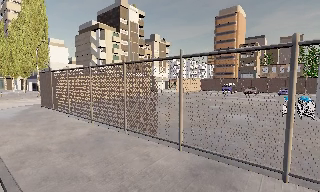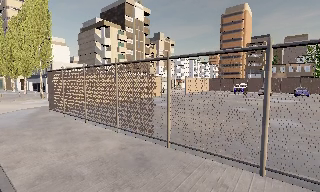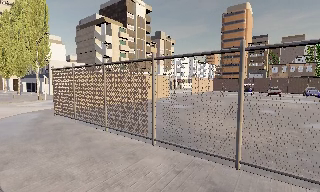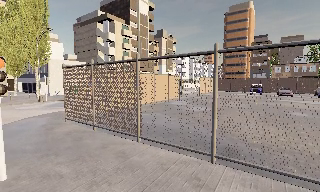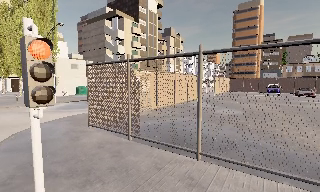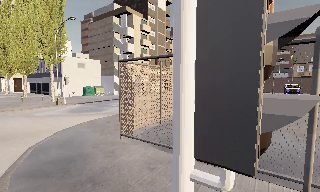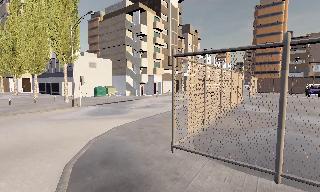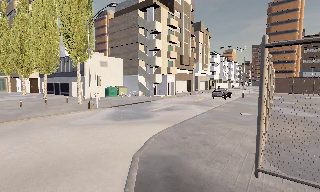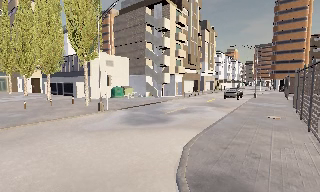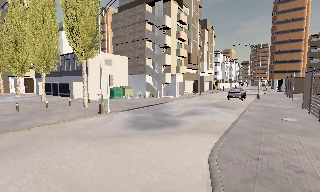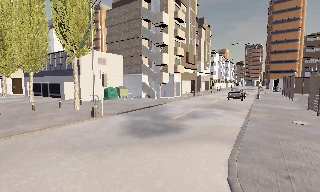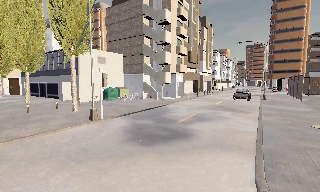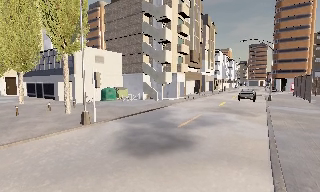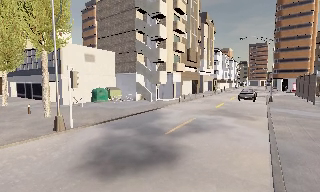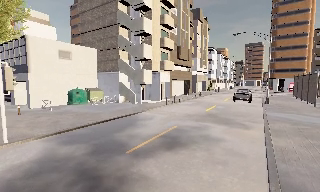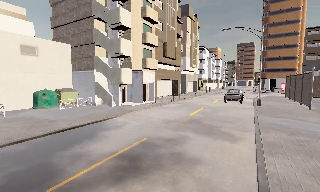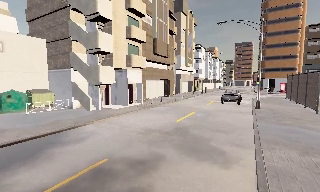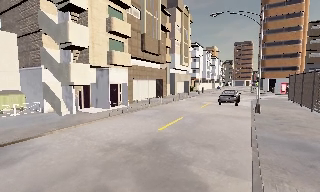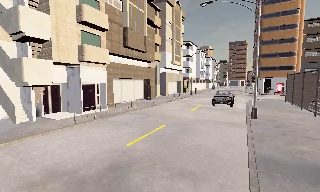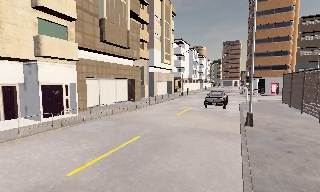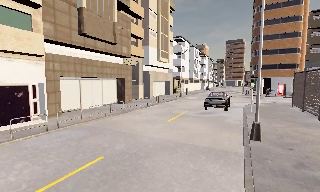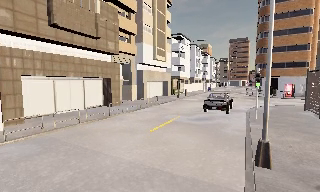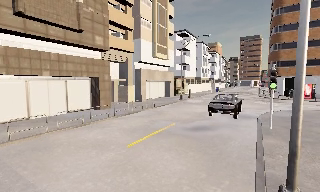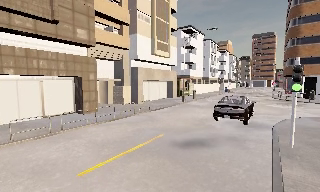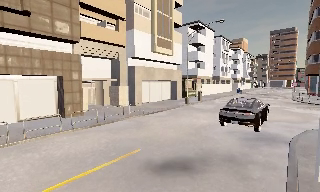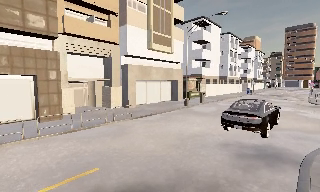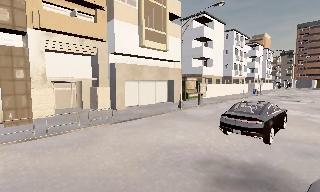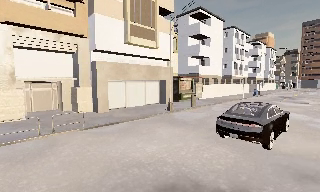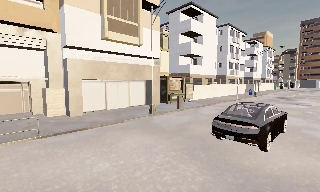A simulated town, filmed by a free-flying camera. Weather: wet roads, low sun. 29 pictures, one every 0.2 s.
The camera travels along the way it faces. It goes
forward.
0.0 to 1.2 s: The camera travels to its left and forward, about 14 m, so close, fixed things drift to the right.
1.2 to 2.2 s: The camera travels forward and to its left, about 7 m, so what stands in front looms larger. It loses speed.
2.2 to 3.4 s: The camera travels forward and to its right, about 11 m, so what stands in front looms larger. It gains speed.
3.4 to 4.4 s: The camera travels forward and to its right, about 11 m, so what stands in front looms larger.
4.4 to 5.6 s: The camera pans to its left, which is counterclockwise from overhead, by about 15 degrees. It travels forward and to its right, about 12 m, so what stands in front looms larger.
The film runs forward here.
